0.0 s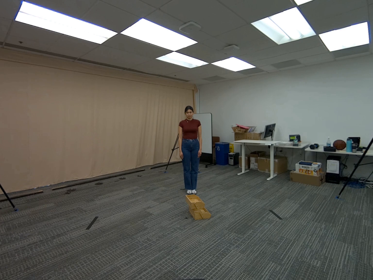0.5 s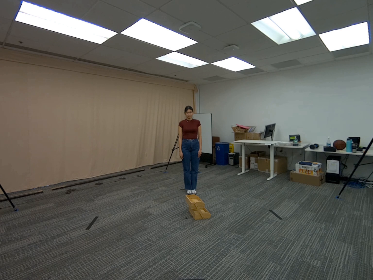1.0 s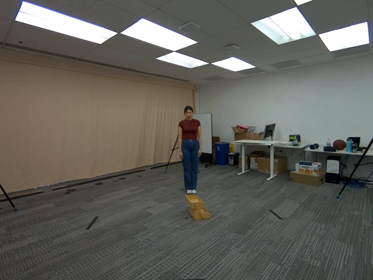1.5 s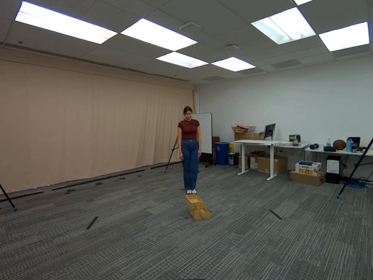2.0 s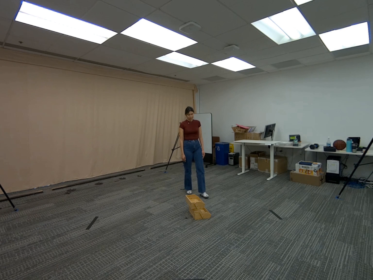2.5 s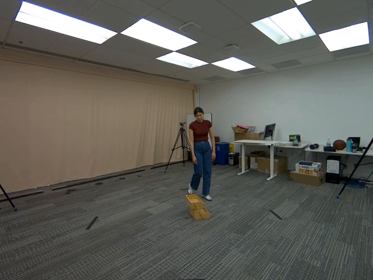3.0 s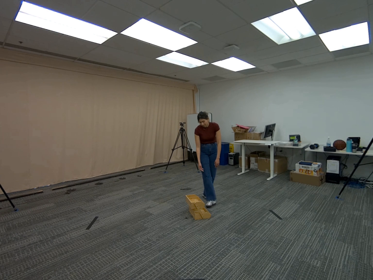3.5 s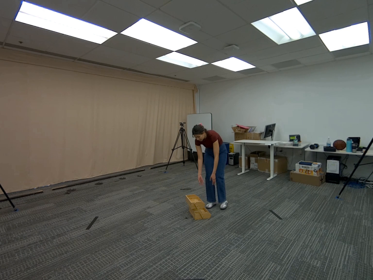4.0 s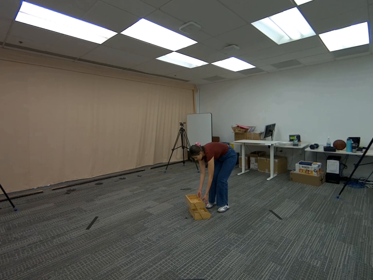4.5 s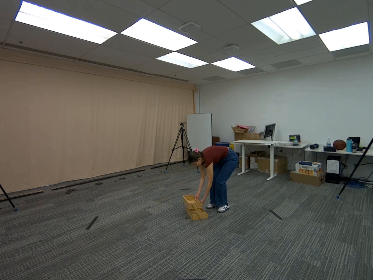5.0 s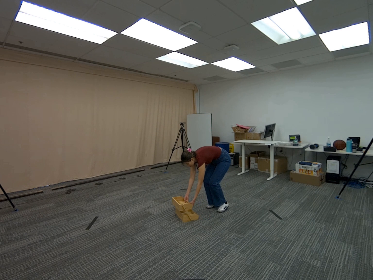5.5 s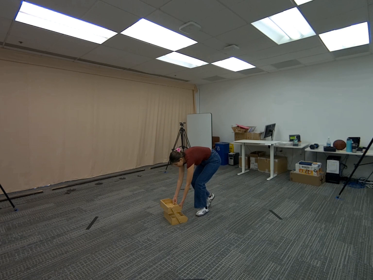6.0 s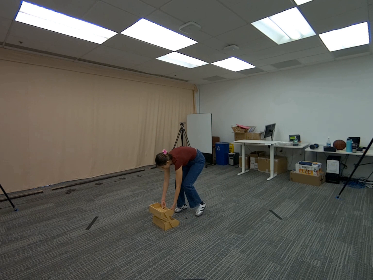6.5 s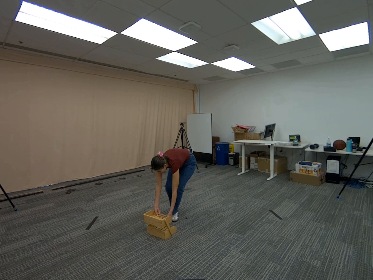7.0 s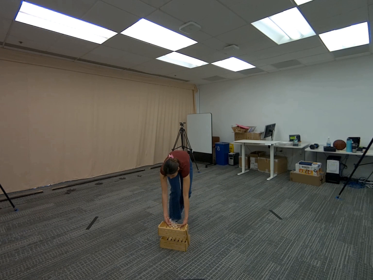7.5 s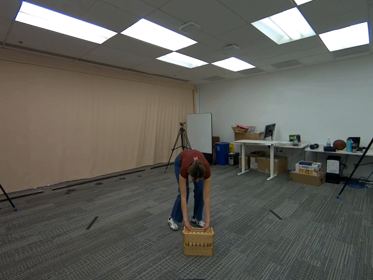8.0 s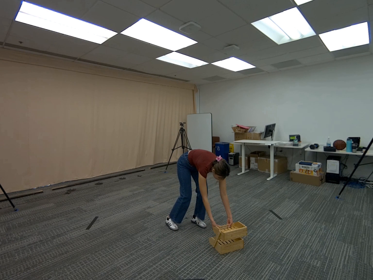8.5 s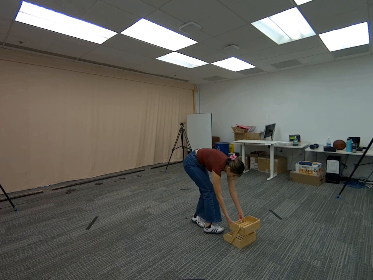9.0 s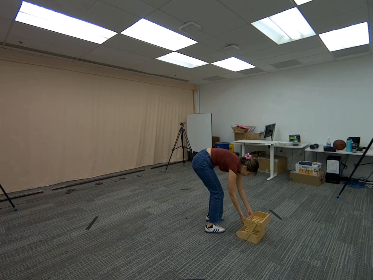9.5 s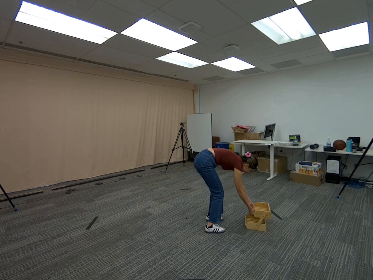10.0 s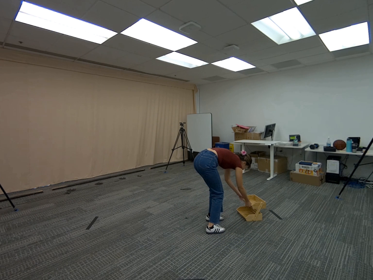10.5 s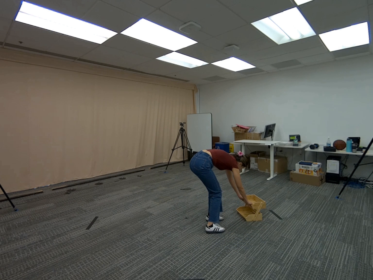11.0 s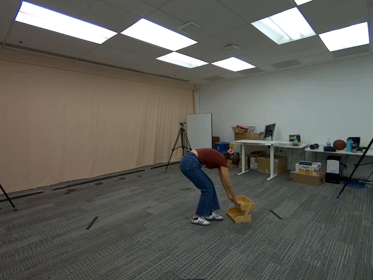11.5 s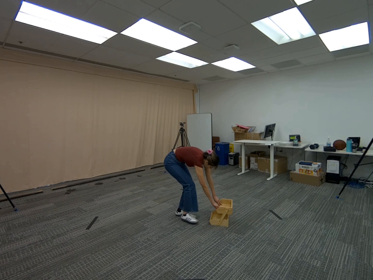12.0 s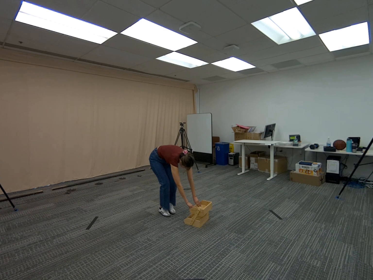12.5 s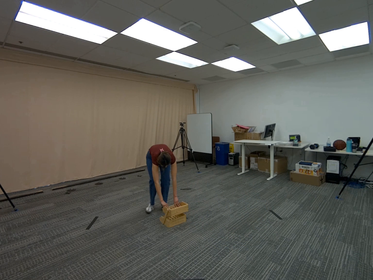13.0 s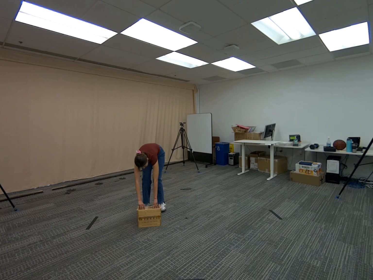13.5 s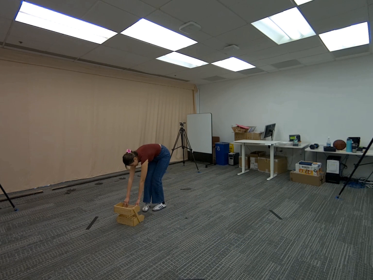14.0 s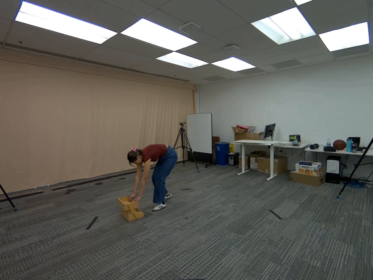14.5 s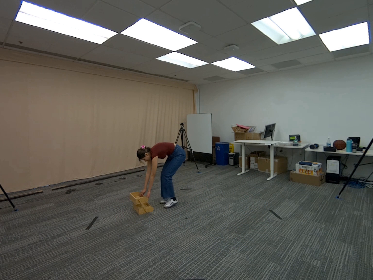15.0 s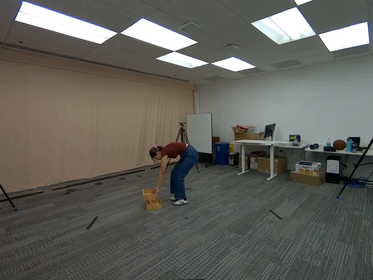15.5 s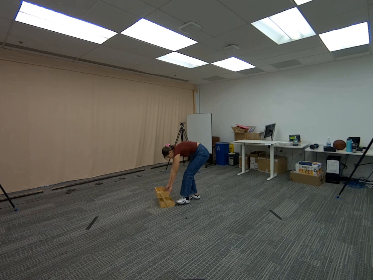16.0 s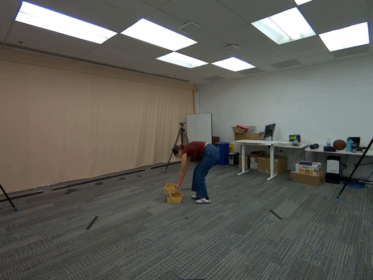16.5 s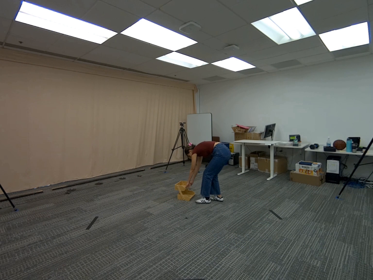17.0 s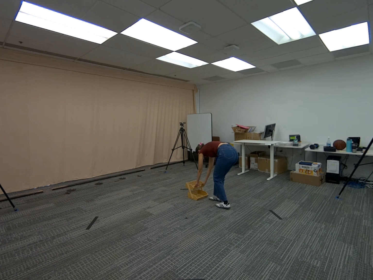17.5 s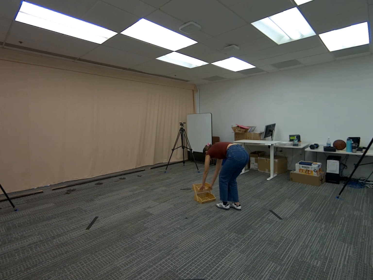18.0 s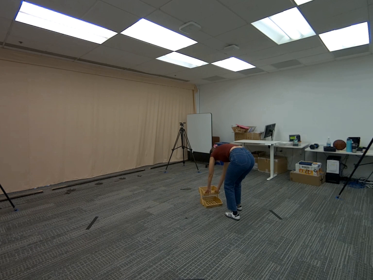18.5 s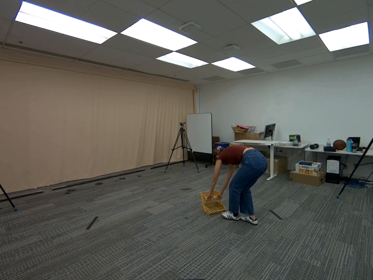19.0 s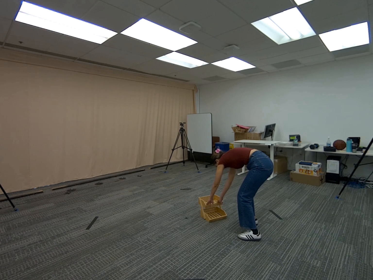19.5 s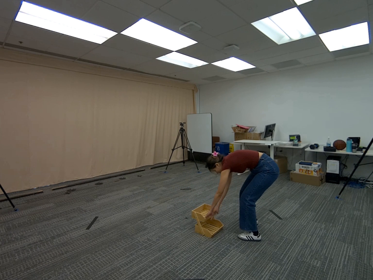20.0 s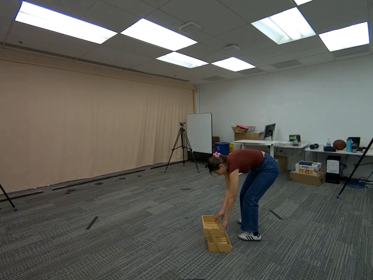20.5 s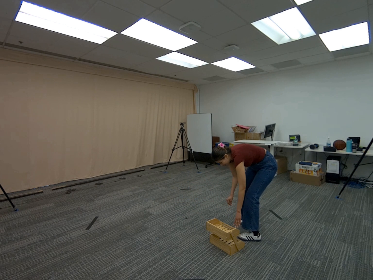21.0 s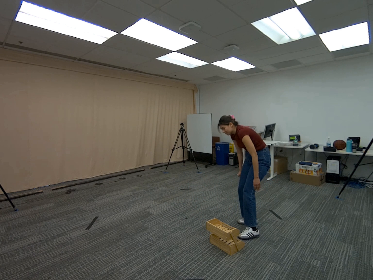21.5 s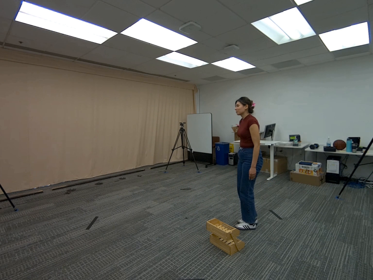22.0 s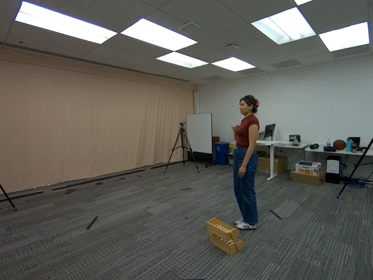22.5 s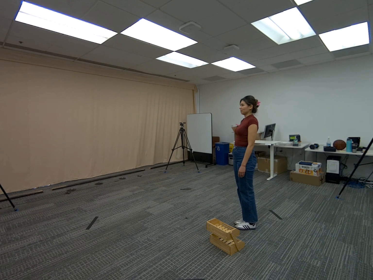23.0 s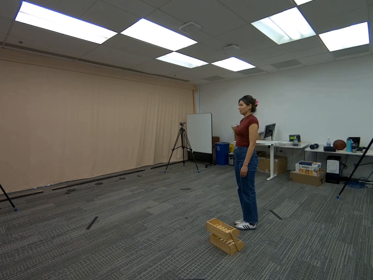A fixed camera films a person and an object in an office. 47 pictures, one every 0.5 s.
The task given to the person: Walk over to the wooden crate on the ground and slide the wooden crate across the ground.
